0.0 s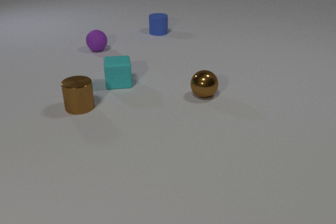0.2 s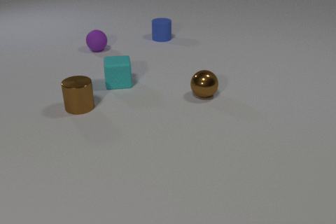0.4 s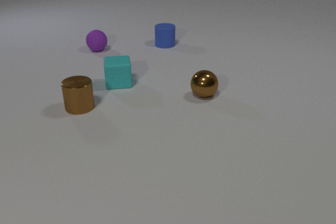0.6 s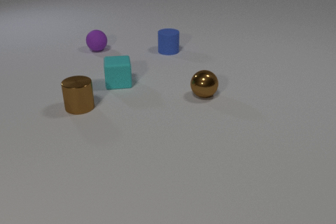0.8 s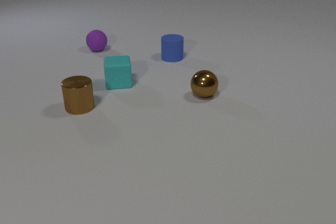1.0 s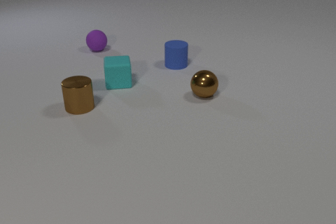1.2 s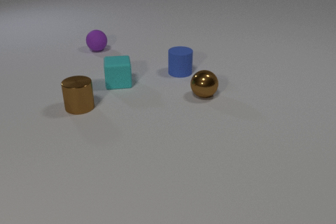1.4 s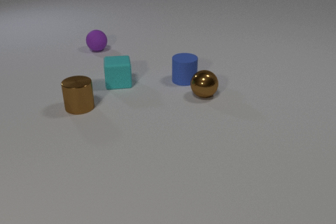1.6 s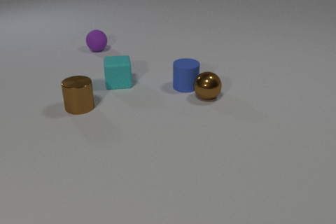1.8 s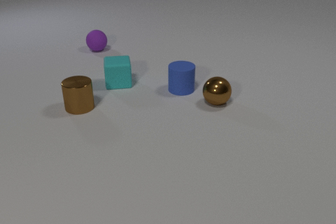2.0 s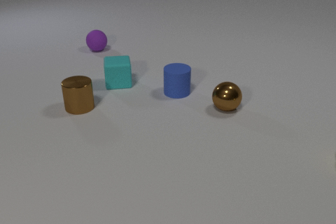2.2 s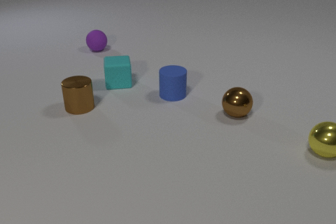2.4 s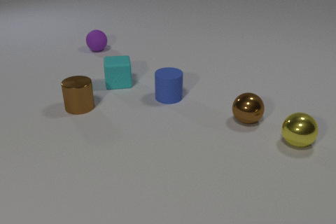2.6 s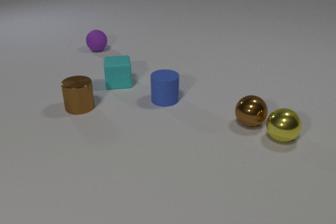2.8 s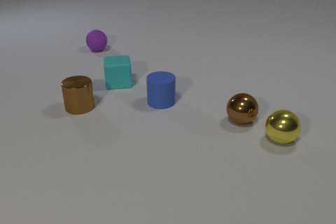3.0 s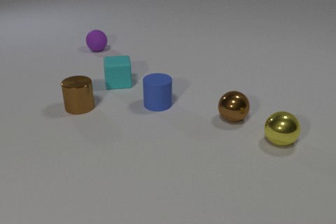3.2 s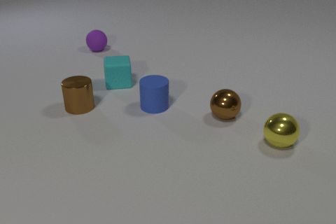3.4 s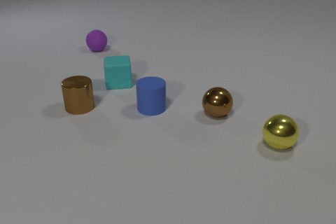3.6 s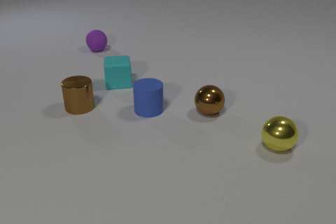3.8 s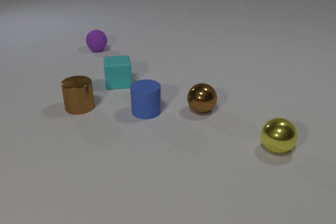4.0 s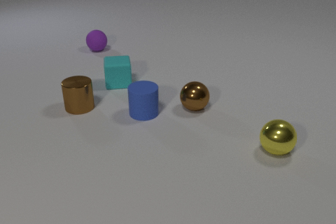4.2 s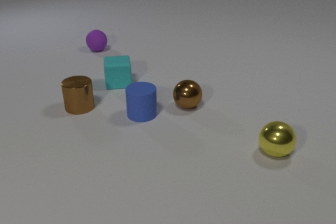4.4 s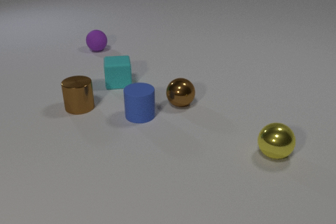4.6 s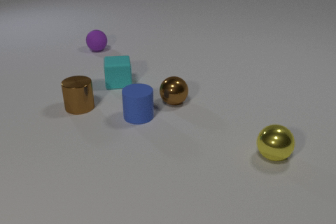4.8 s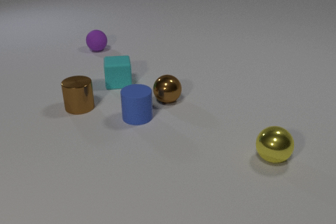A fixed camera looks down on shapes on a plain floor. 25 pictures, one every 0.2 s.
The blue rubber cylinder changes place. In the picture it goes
toward the camera.
0.0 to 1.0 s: The blue rubber cylinder slides toward the camera.
1.0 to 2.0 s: The blue rubber cylinder slides toward the camera. The brown metal sphere rolls toward the camera and to the right. The blue rubber cylinder and the brown metal sphere collide.
2.0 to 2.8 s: The blue rubber cylinder slides toward the camera and to the left. The brown metal sphere rolls toward the camera and to the right. The yellow metal sphere comes in at the right edge, rolls to the left. The brown metal sphere and the yellow metal sphere collide.
2.8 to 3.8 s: The blue rubber cylinder slides toward the camera and to the left. The brown metal sphere rolls to the left and away from the camera. The yellow metal sphere rolls toward the camera.
3.8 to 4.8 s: The blue rubber cylinder slides toward the camera and to the left. The brown metal sphere rolls to the left and away from the camera. The yellow metal sphere rolls toward the camera.
How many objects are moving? 3.
What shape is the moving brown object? sphere.
What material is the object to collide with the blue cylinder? metal.
